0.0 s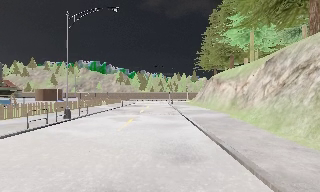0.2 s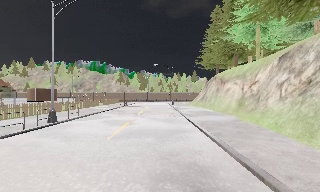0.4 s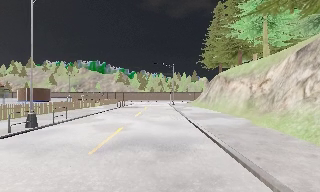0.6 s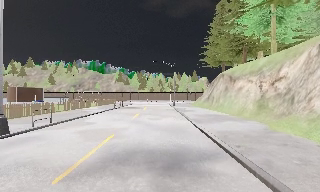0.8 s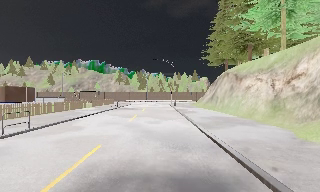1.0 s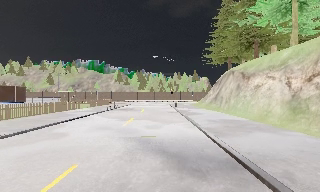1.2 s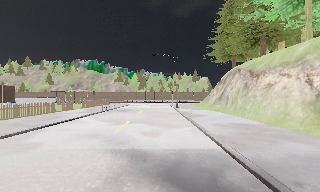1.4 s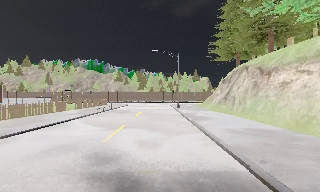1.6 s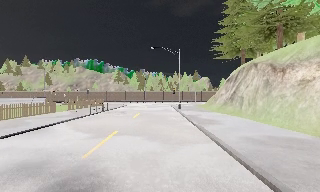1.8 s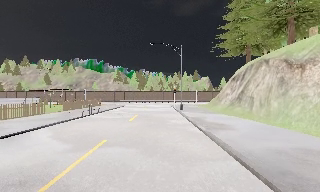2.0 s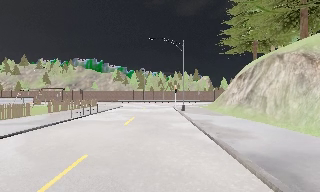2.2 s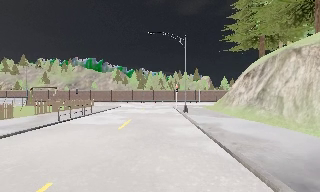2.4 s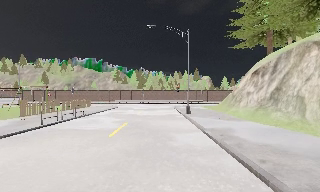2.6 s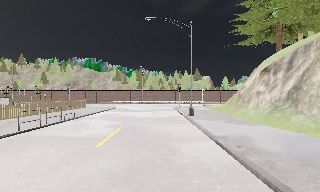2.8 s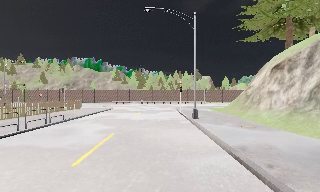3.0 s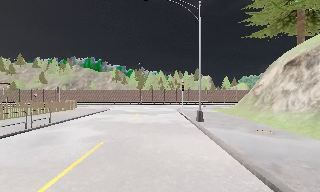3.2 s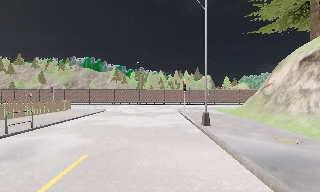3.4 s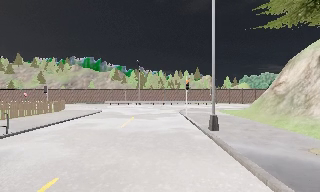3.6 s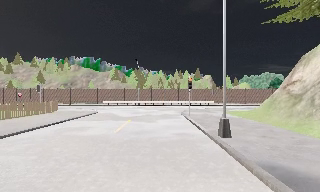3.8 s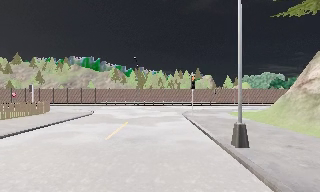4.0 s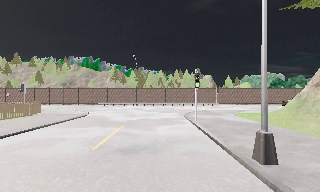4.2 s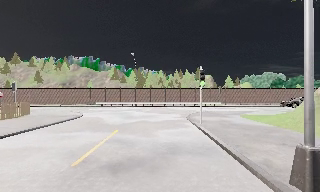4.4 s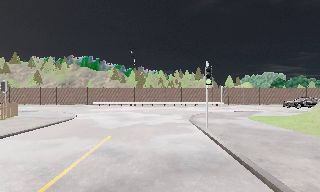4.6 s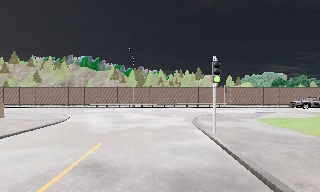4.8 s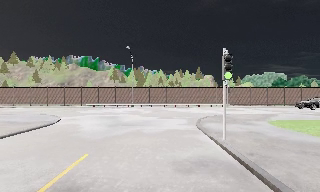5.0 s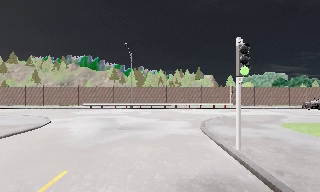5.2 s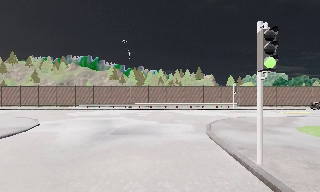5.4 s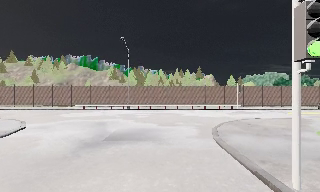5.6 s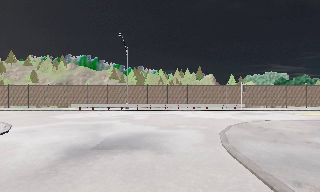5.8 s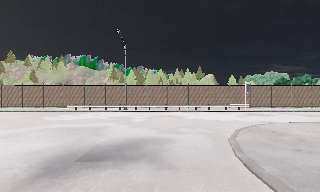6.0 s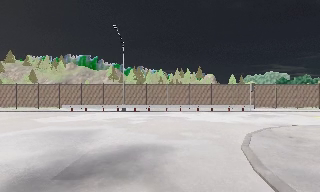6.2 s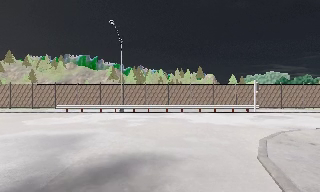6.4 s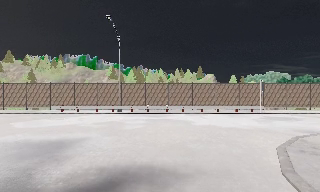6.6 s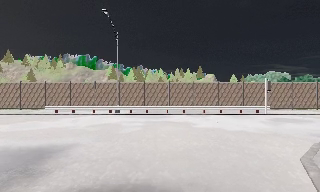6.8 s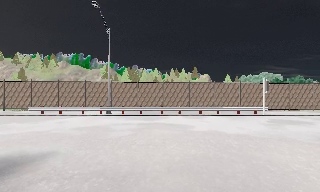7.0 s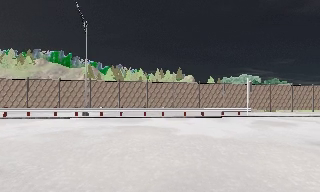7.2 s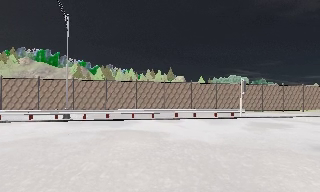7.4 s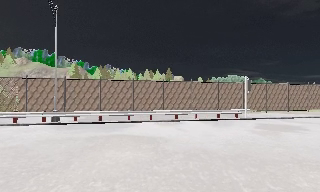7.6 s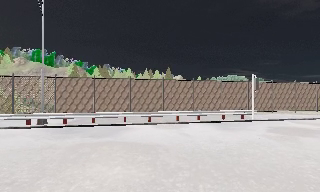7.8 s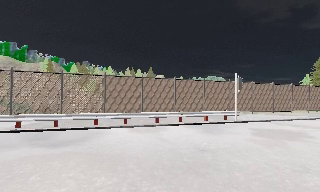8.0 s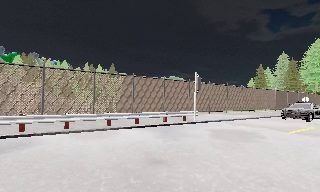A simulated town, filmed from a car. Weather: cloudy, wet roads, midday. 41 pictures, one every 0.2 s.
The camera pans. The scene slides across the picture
to the left.
The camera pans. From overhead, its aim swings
clockwise.
0.0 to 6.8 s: The camera travels forward, about 40 m, so what stands in front looms larger. It loses speed.
6.8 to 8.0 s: The camera swings to its right by about 30 degrees, and the scene slides to the left. It travels forward, about 6 m, so what stands in front looms larger.
The film runs forward here.
